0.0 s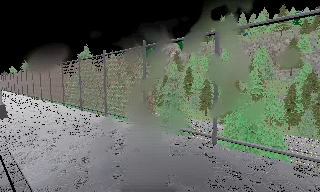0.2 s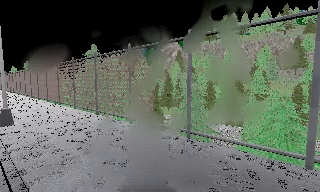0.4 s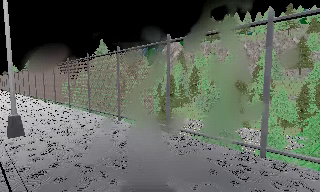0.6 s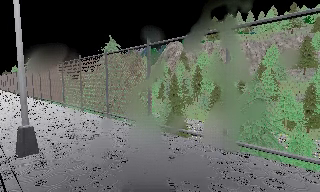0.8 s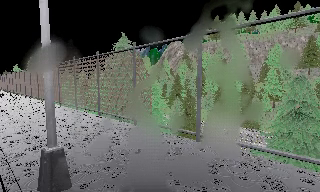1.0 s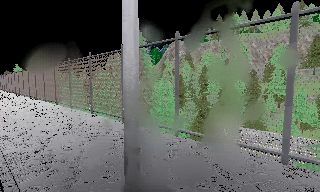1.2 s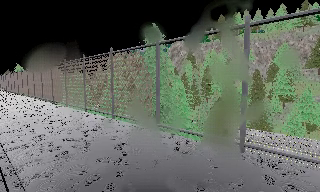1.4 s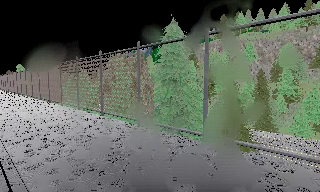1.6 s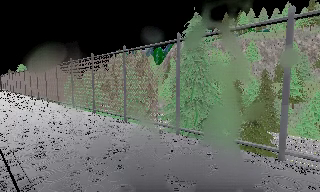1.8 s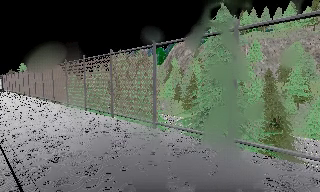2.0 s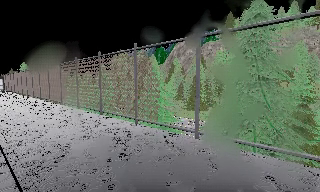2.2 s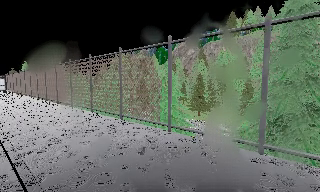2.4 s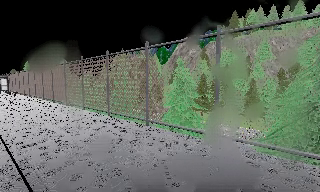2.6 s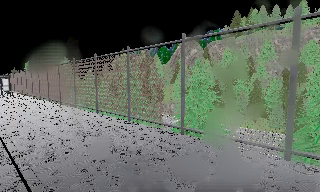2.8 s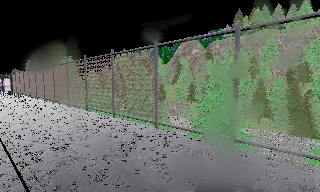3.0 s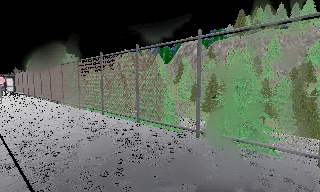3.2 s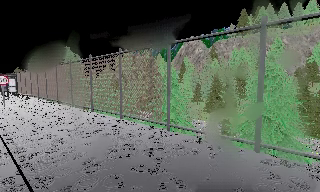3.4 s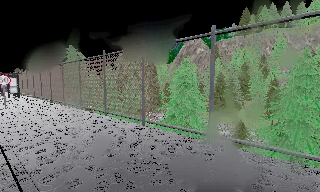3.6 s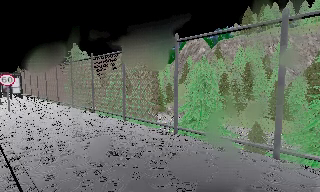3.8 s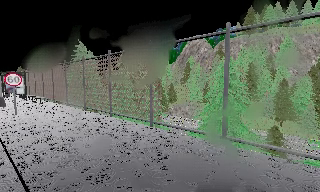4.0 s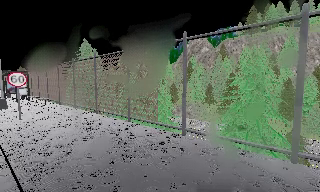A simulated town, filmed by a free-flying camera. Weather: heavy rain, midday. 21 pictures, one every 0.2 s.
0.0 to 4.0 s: The camera travels to its left and forward, about 35 m, so close, fixed things drift to the right.
The film runs forward here.
